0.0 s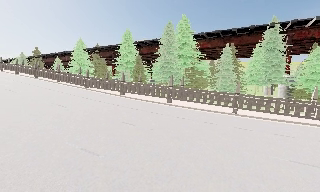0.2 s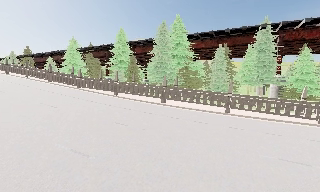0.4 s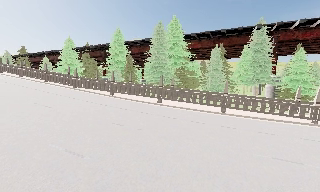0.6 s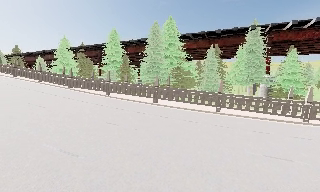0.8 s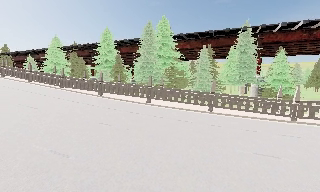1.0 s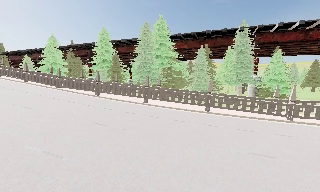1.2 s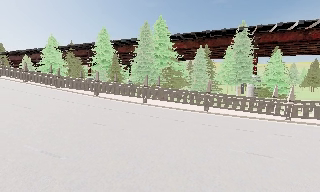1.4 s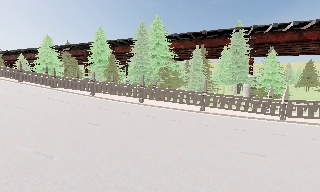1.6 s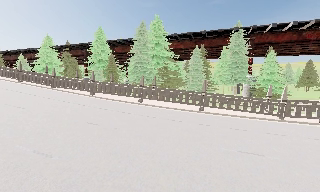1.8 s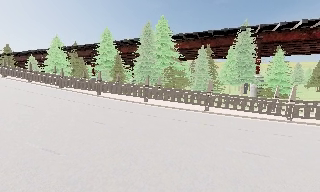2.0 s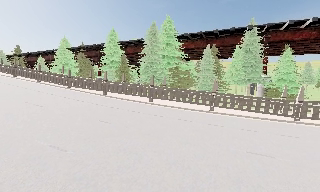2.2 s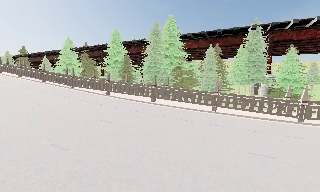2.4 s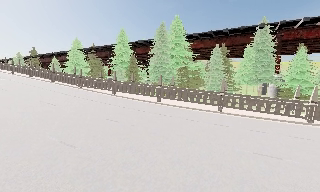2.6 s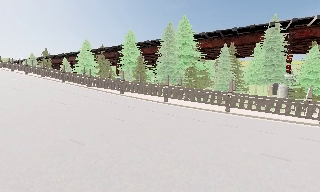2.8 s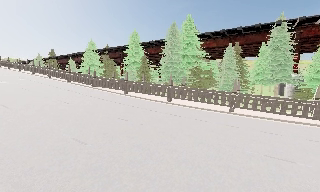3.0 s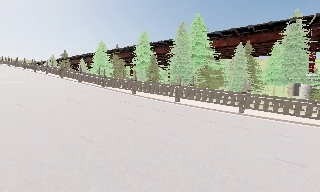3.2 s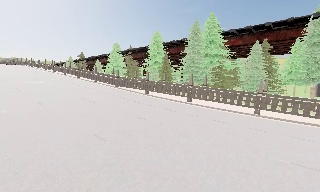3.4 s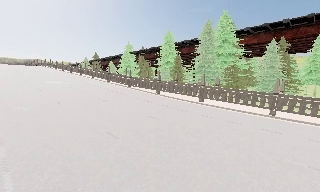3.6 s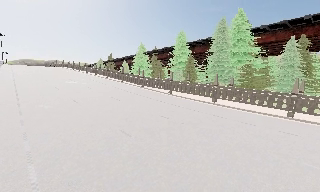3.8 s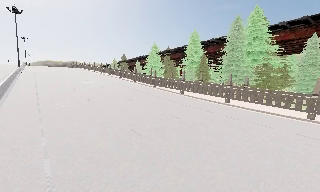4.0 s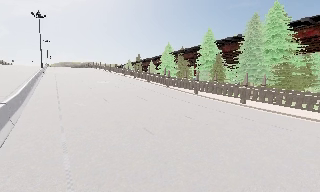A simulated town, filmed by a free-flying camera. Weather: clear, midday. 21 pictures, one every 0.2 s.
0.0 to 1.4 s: The camera travels to its right, about 0.5 m, so close, fixed things drift to the left.
1.4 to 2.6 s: The scene slides to the right, as the camera pans about 10 degrees to its left.
2.6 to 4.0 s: The camera swings to its left by about 30 degrees, and the scene slides to the right. It travels to its right, about 0.5 m.
The film runs backward here.
